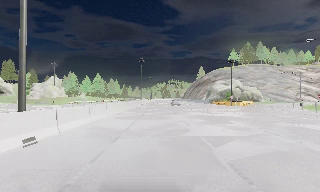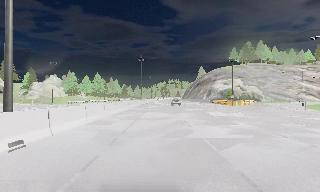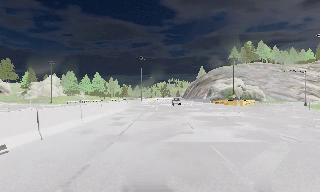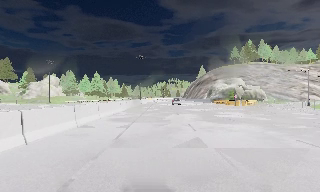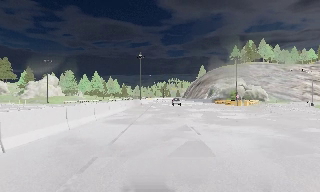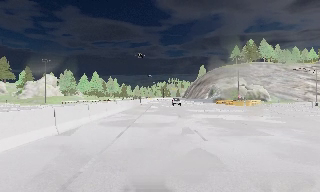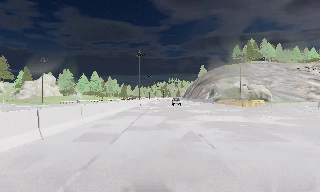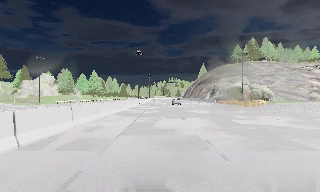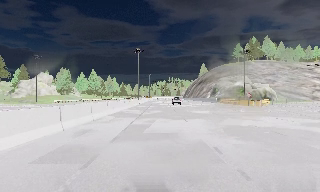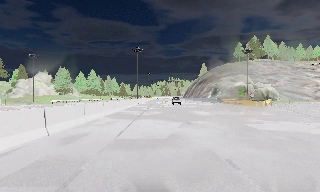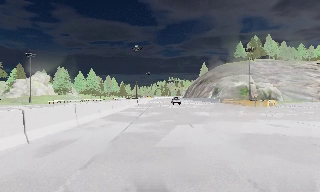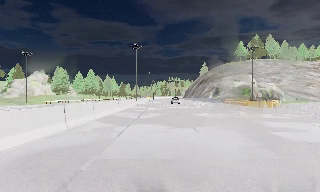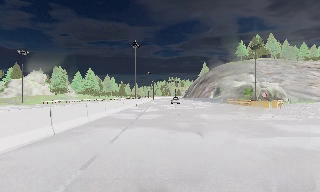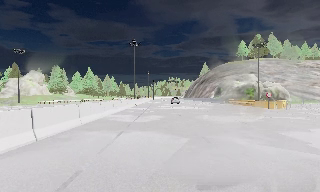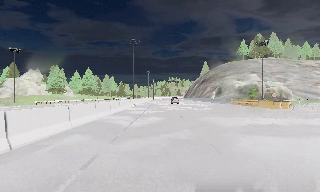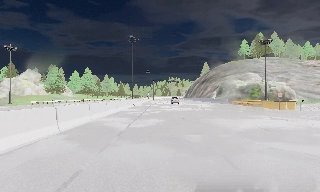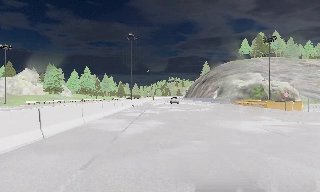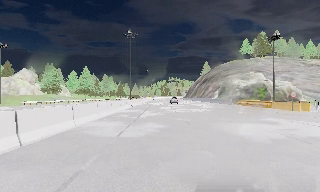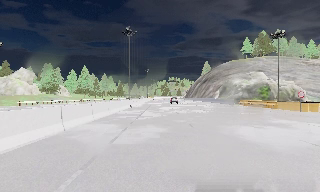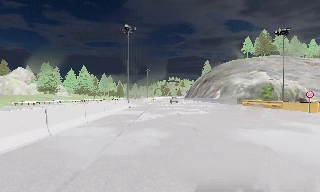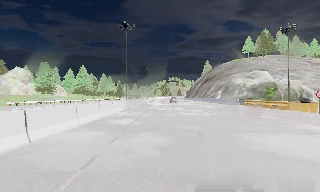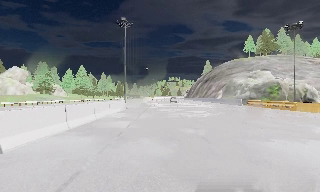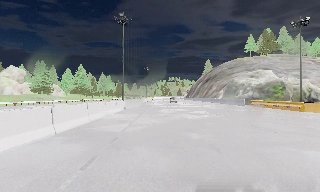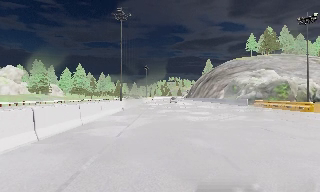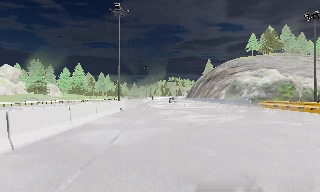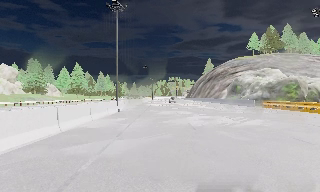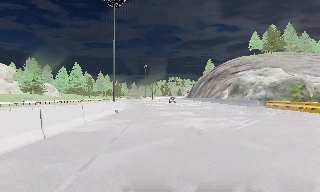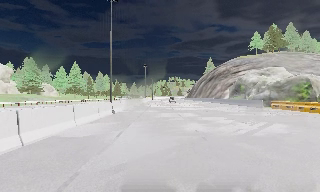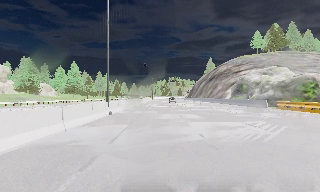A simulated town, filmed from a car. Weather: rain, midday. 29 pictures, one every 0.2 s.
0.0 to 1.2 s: The camera travels forward, about 4.5 m, so what stands in front looms larger. It gains speed.
1.2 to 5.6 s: The camera travels forward, about 20 m, so what stands in front looms larger.
The film runs forward here.
